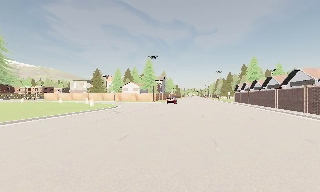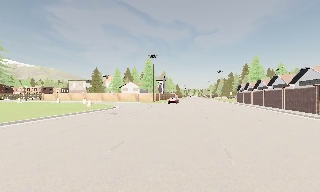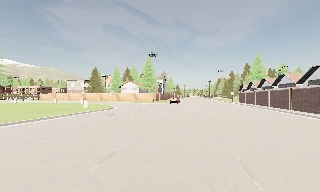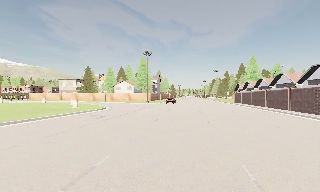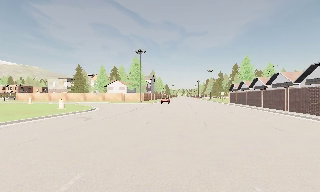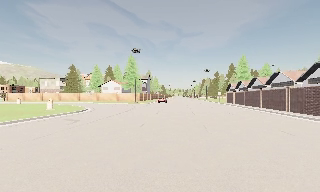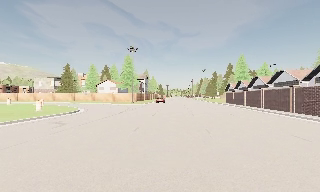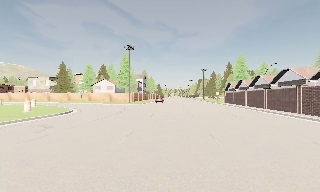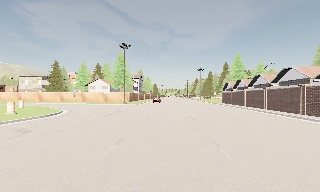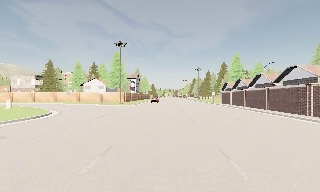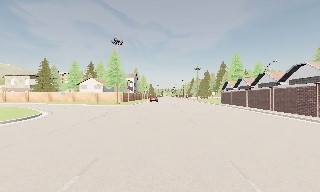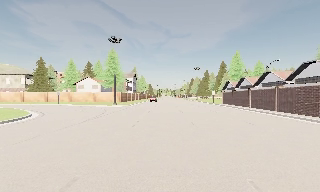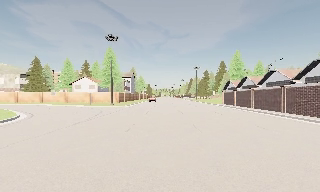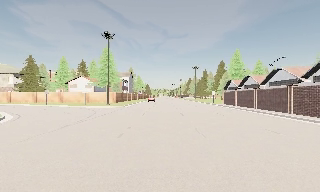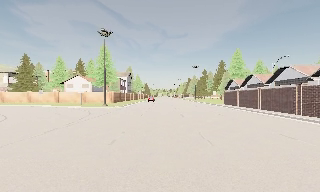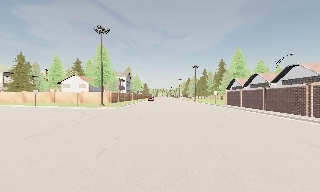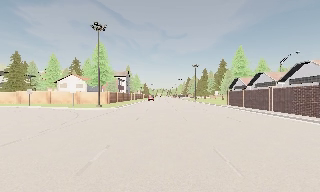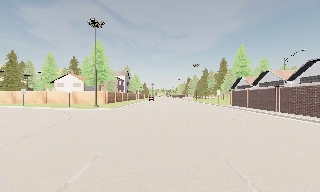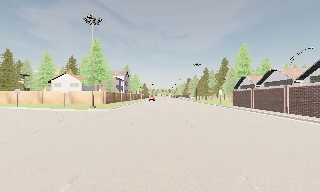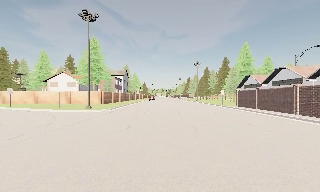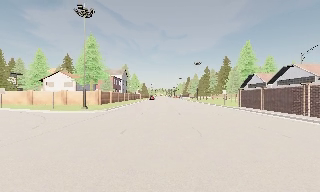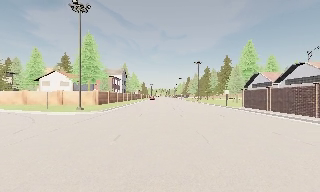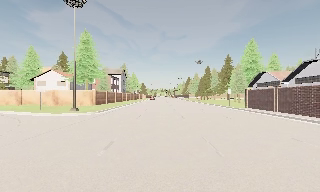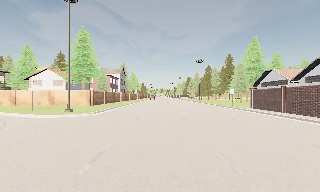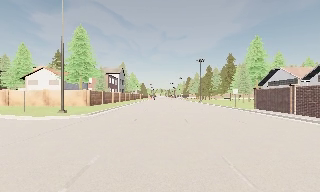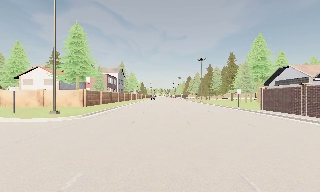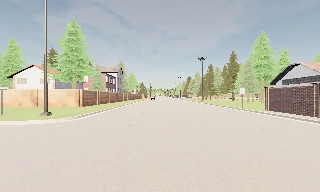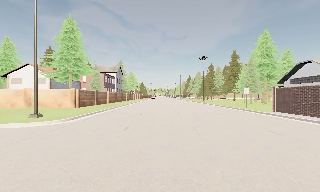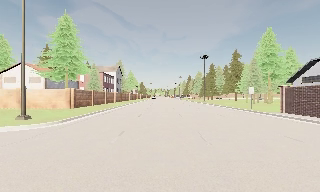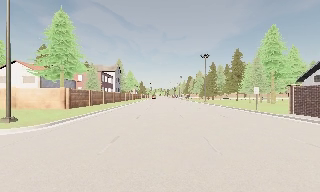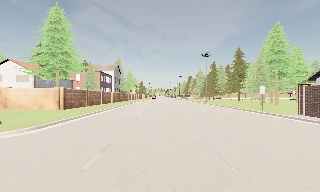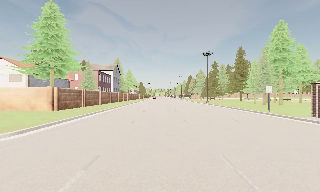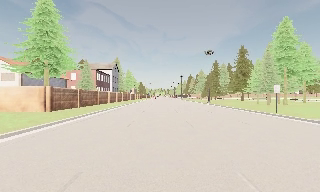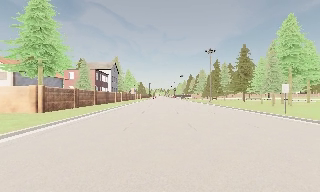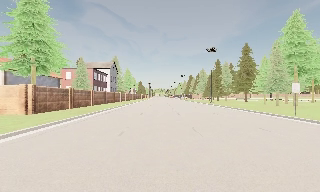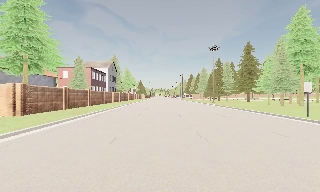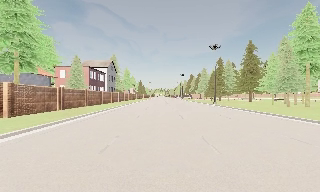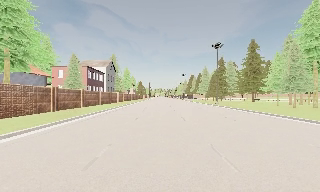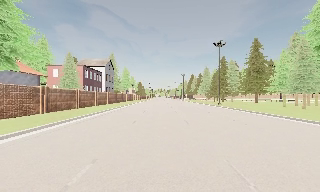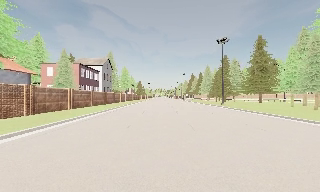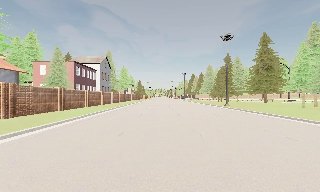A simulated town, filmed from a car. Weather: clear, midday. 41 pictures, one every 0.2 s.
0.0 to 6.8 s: The camera pans to its right, which is clockwise from overhead, by about 10 degrees. It travels forward, about 35 m, so what stands in front looms larger.
6.8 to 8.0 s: The camera travels forward, about 8 m, so what stands in front looms larger. It gains speed.
The film runs forward here.
